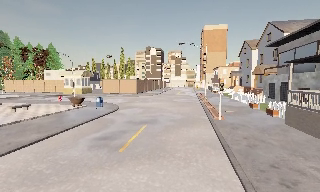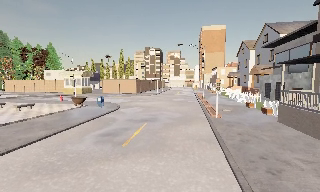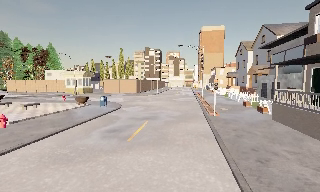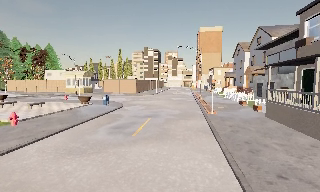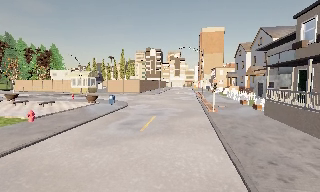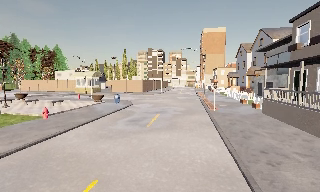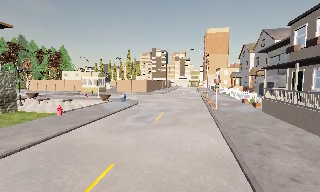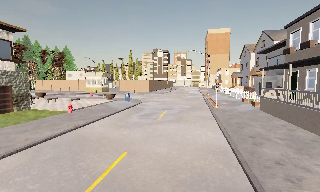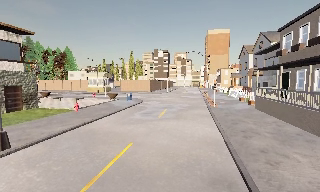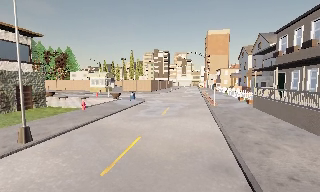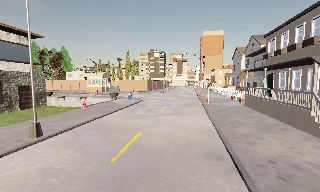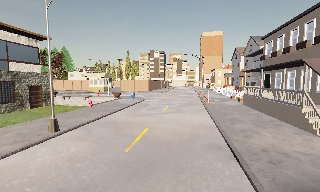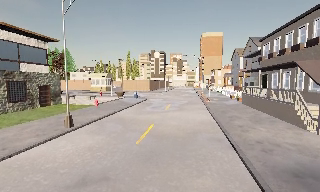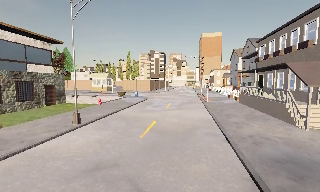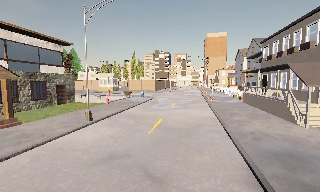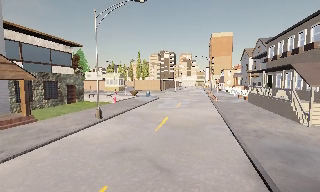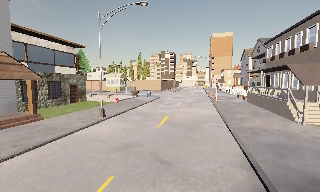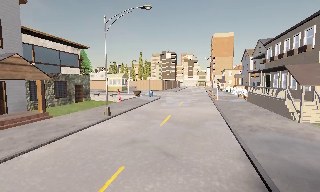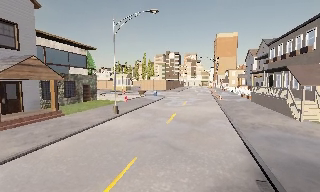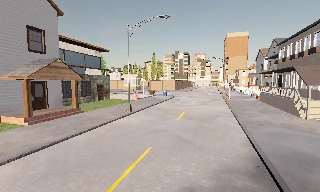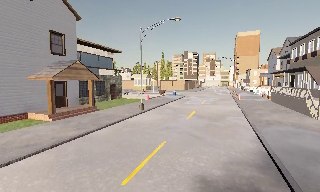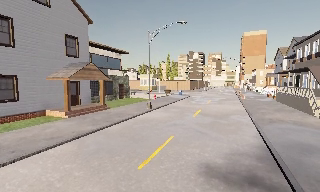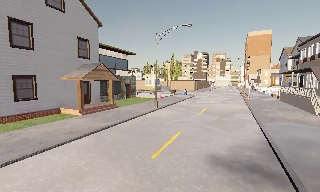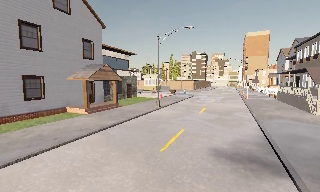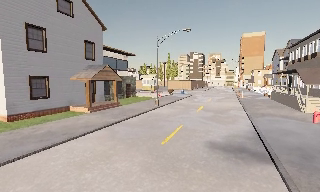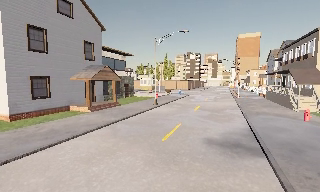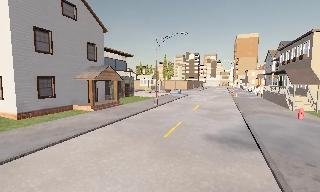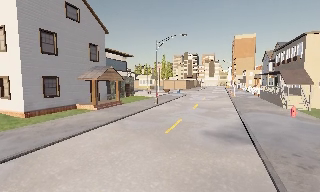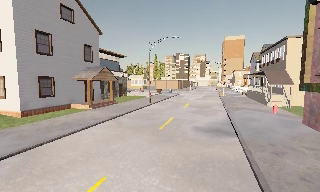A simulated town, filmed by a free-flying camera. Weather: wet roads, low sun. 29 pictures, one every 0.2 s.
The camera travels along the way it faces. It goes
backward.
0.0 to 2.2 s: The camera travels backward, about 9 m, so what stands in front gets smaller.
2.2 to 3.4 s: The camera travels backward, about 4 m, so what stands in front gets smaller. It loses speed.
3.4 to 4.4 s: The camera pans to its left, which is counterclockwise from overhead, by about 10 degrees. It travels backward, about 3.5 m, so what stands in front gets smaller.
4.4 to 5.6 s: The camera travels backward, about 3.5 m, so what stands in front gets smaller.
The film runs backward here.
